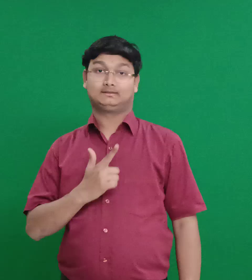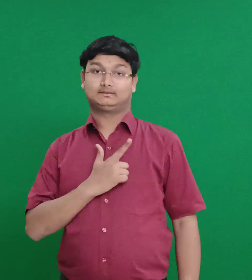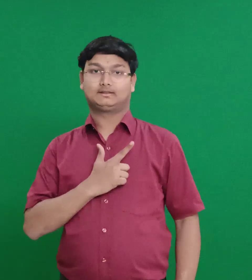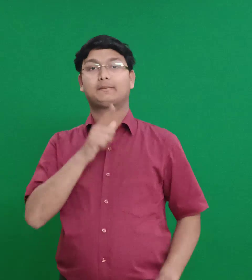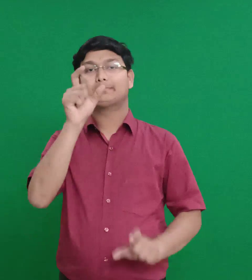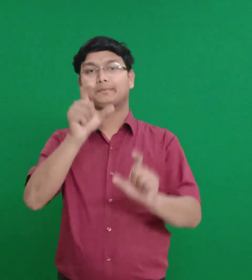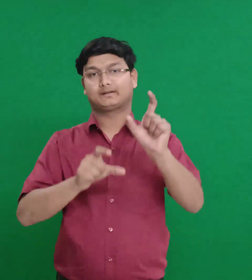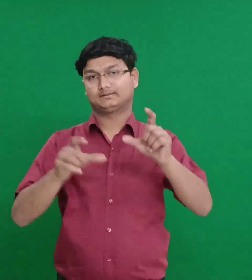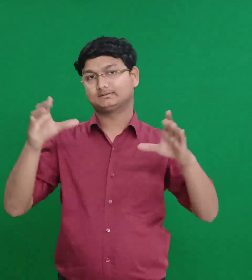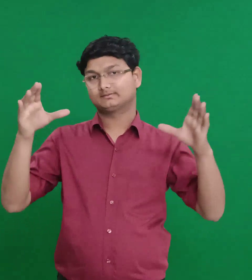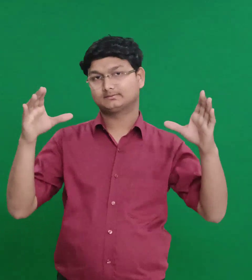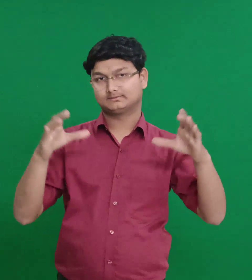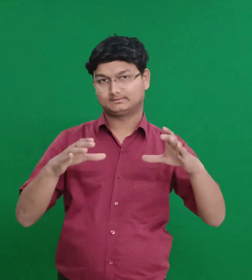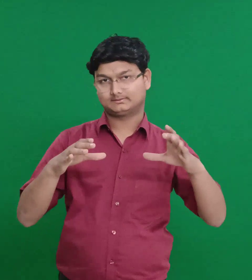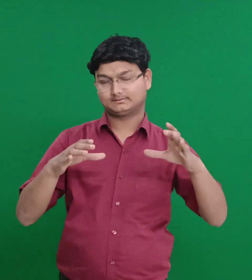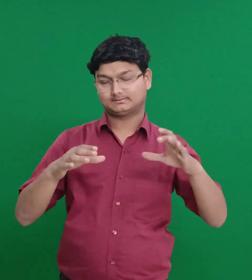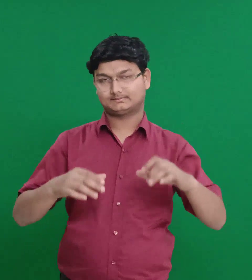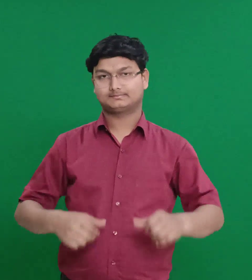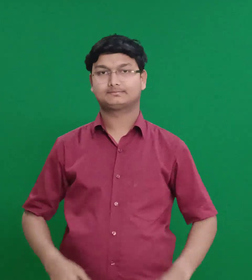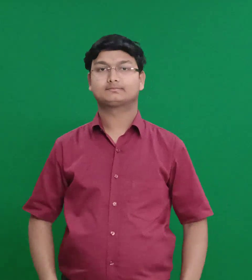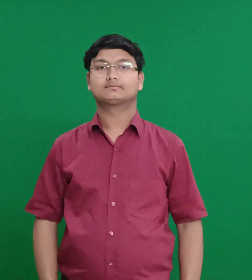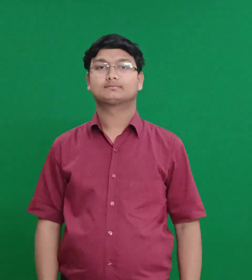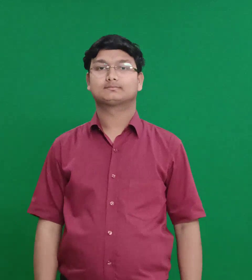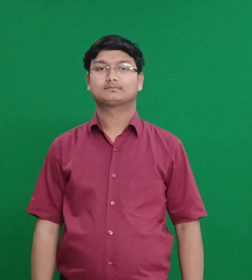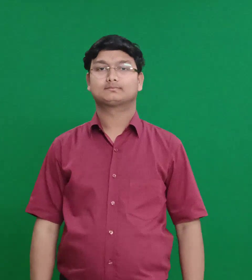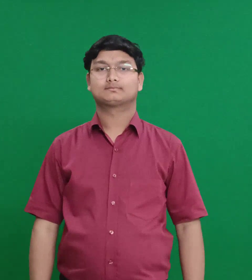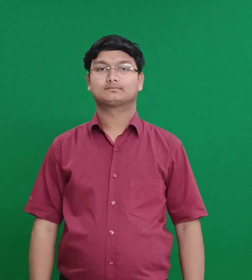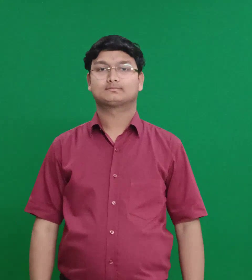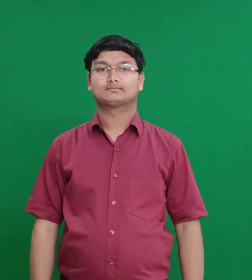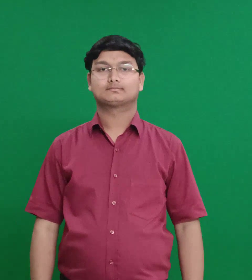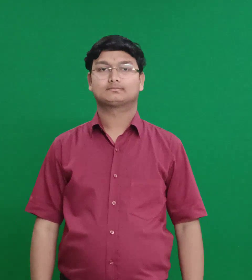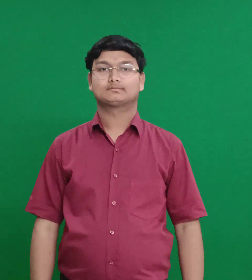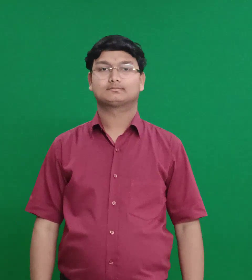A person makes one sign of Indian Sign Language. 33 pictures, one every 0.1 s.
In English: levites
